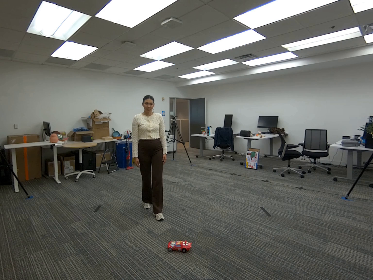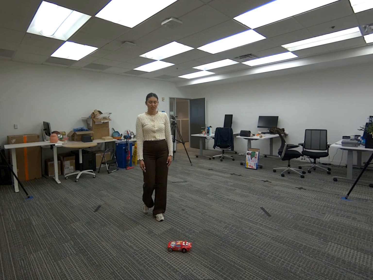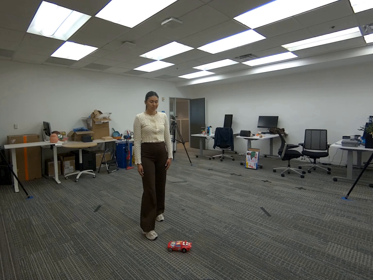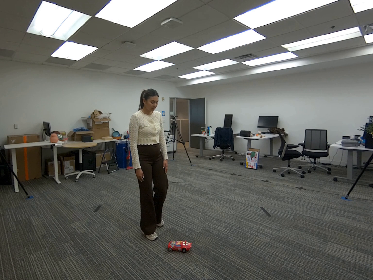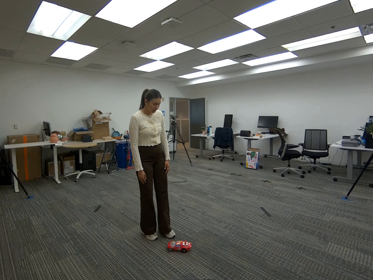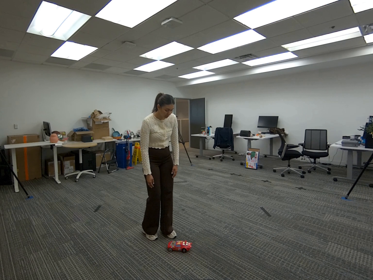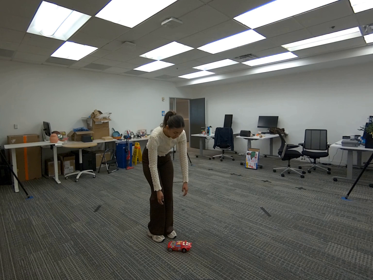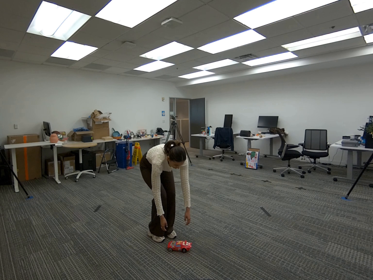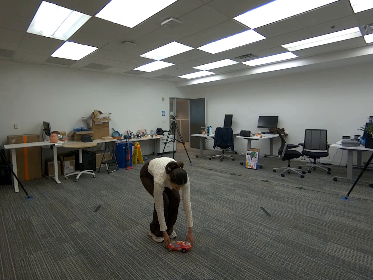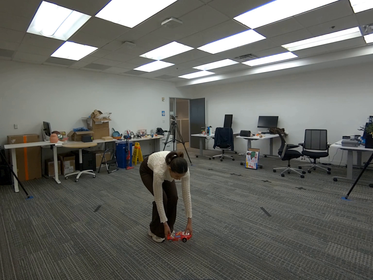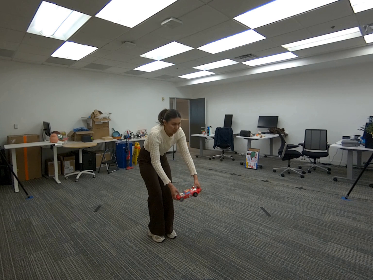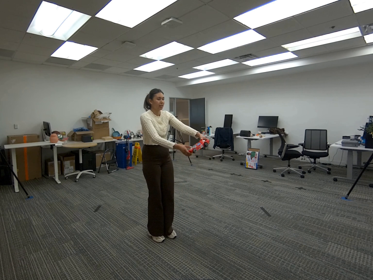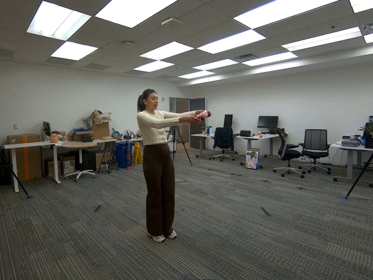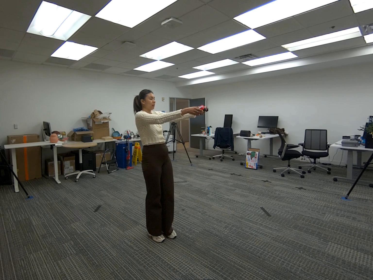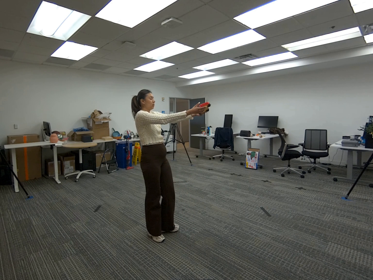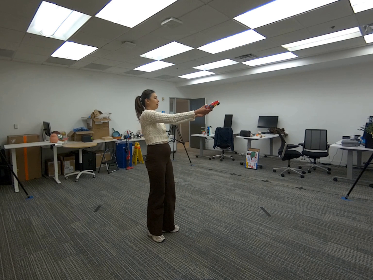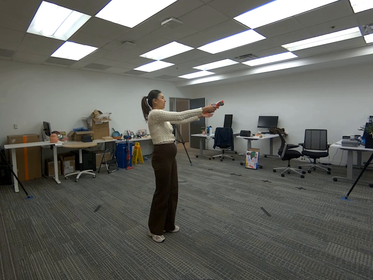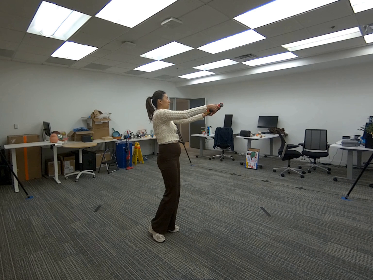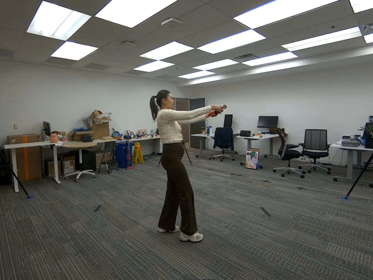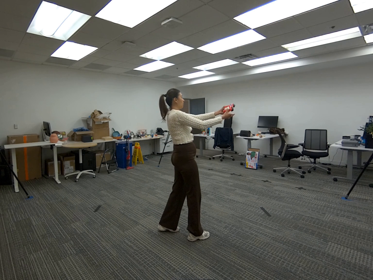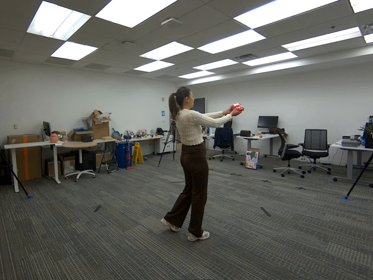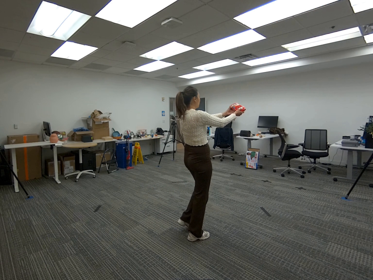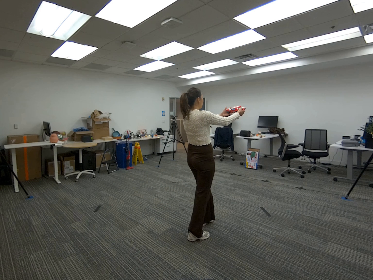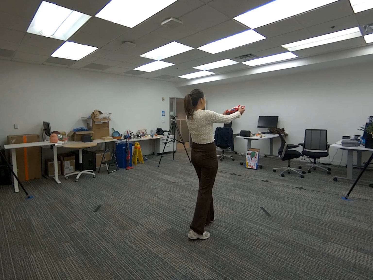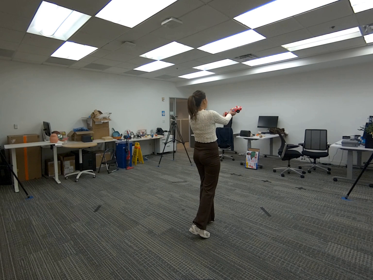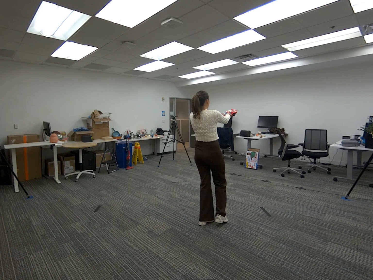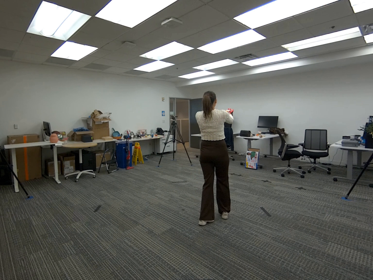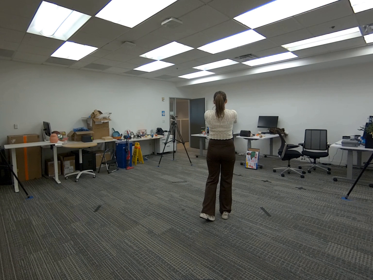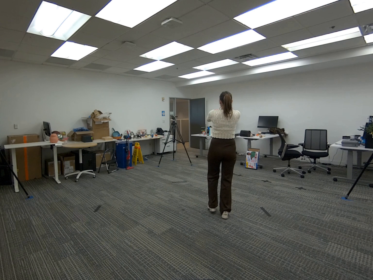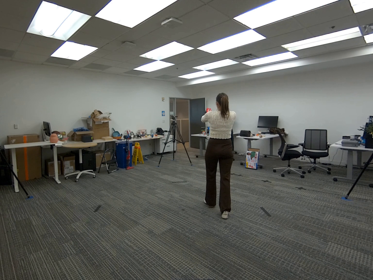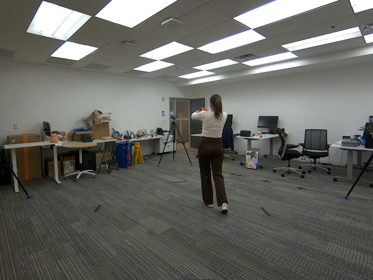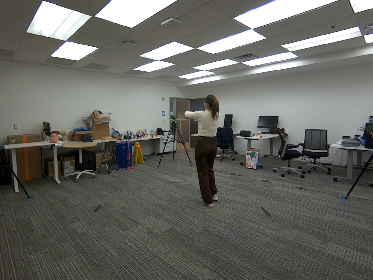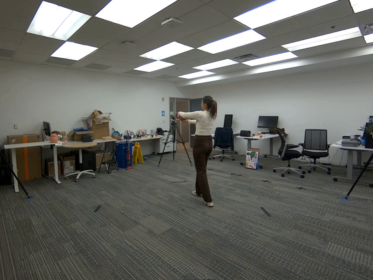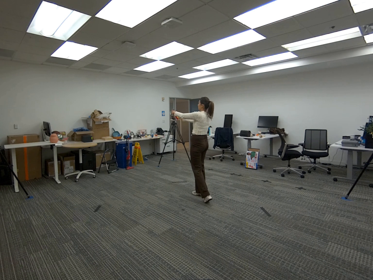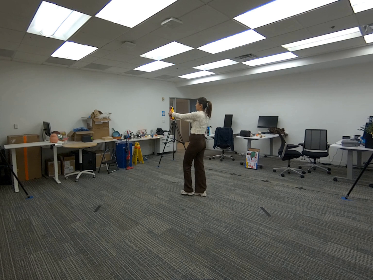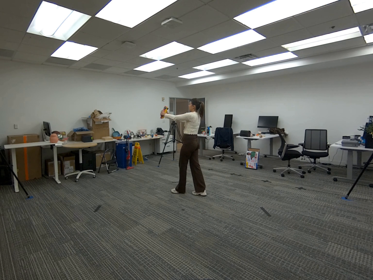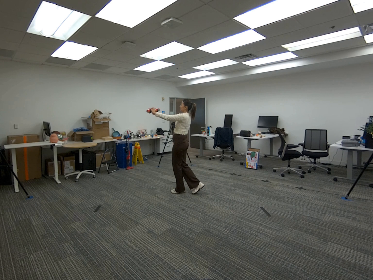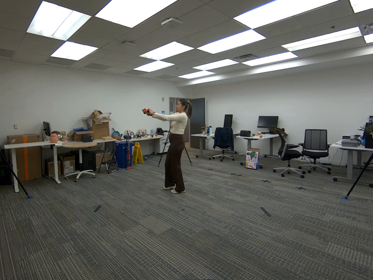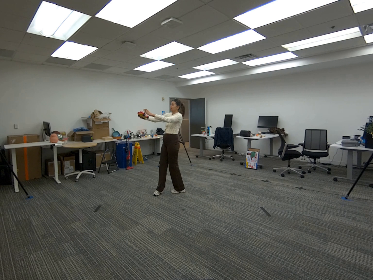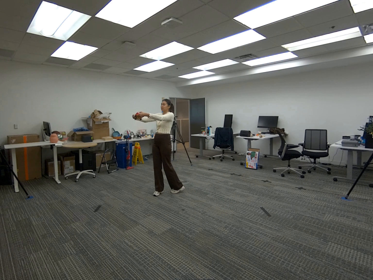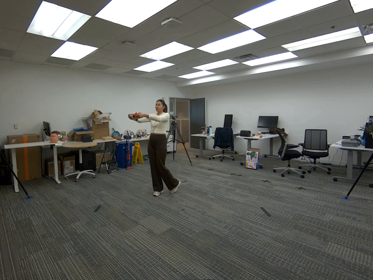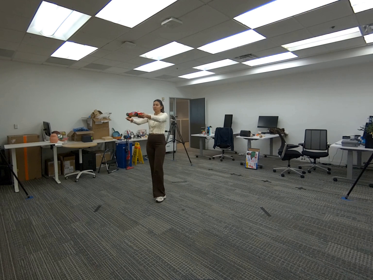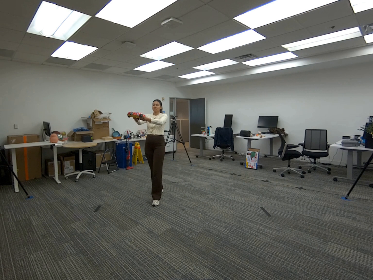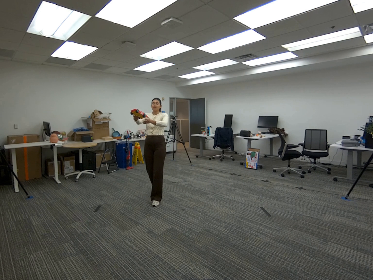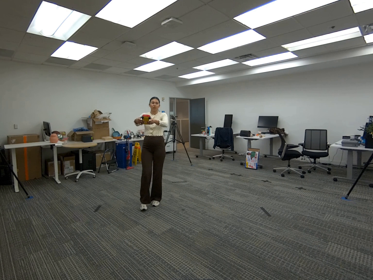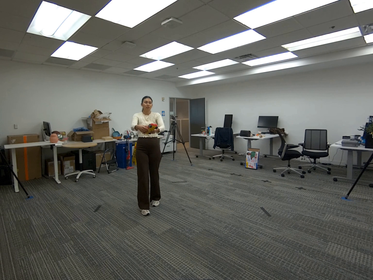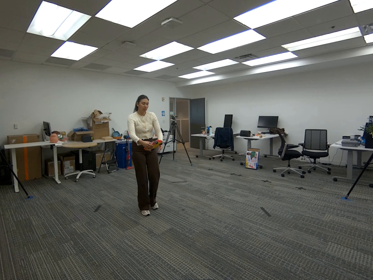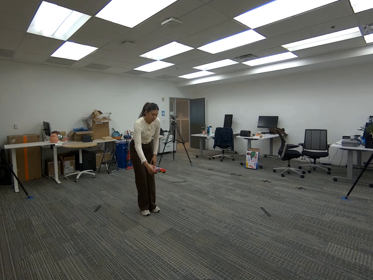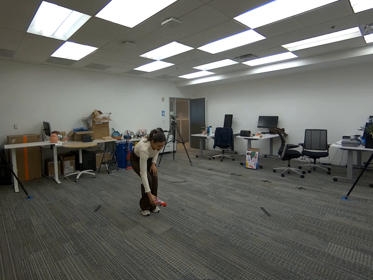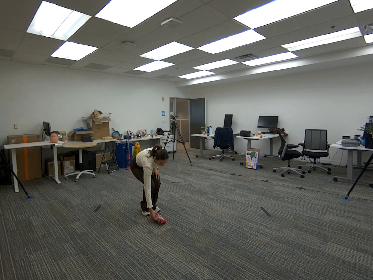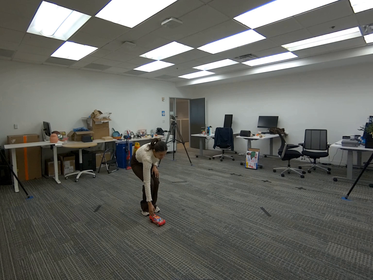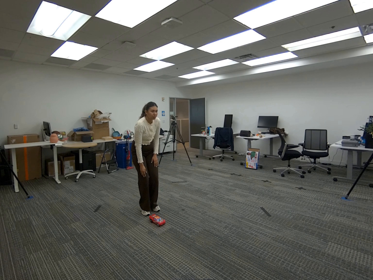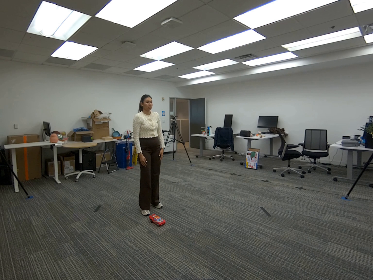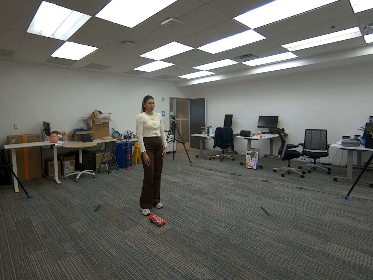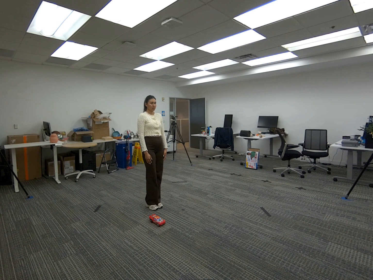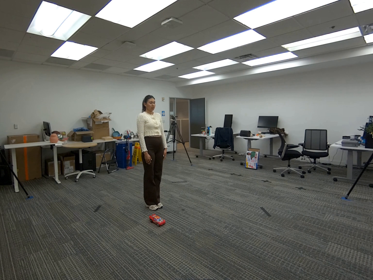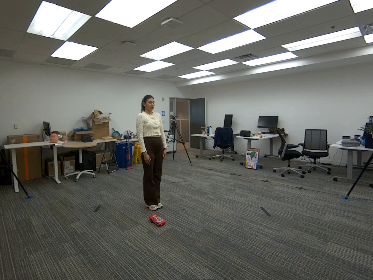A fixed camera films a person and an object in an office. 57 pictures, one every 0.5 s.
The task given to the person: Walk to the toy car on the ground, pick it up with both hands, and rotate the car midair until end of scene. Put car back on ground when finished.
